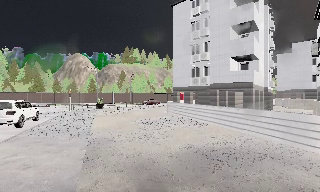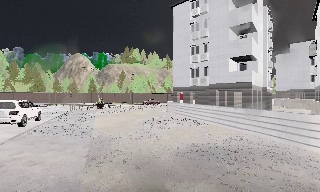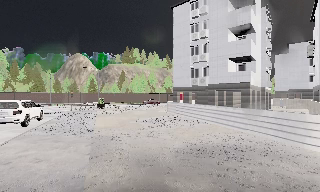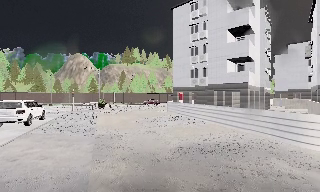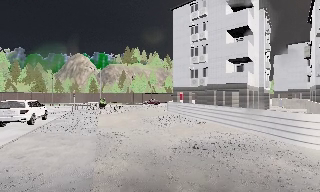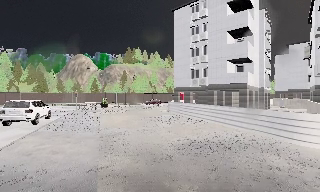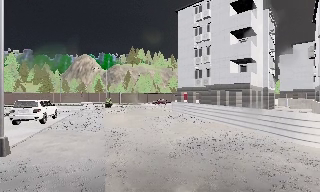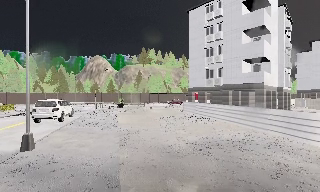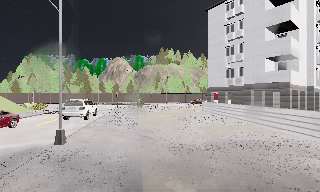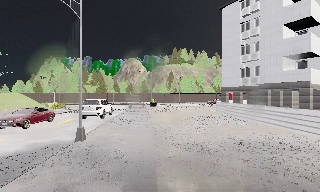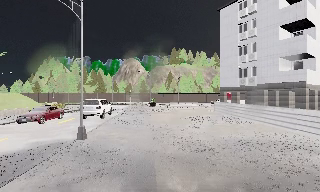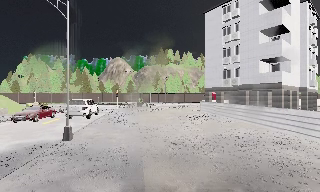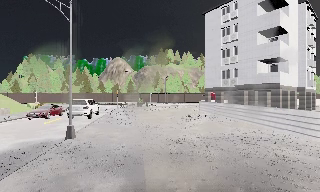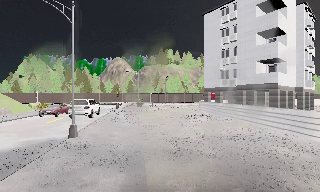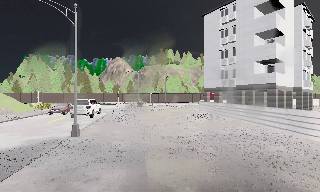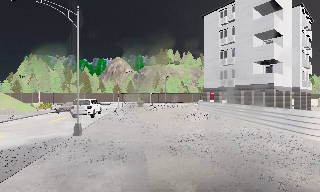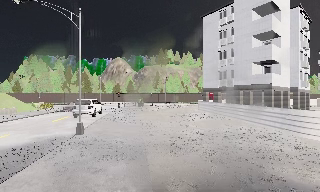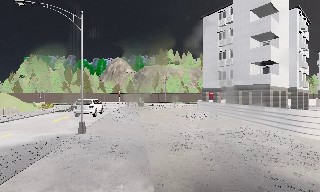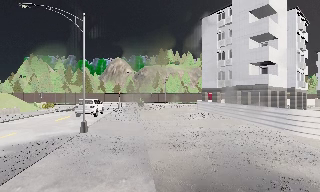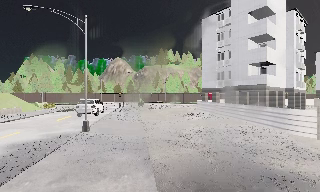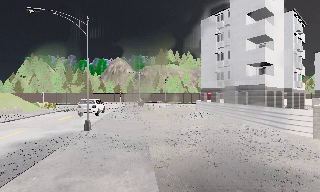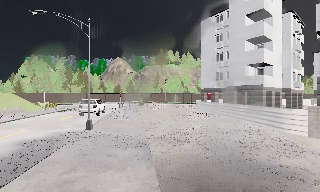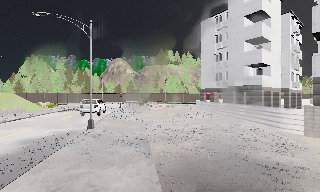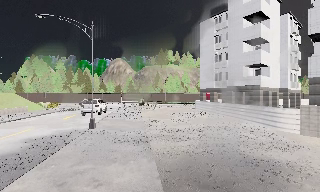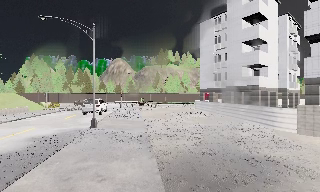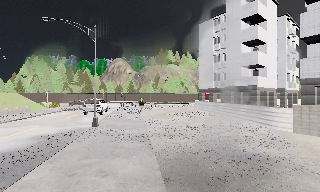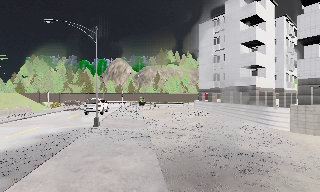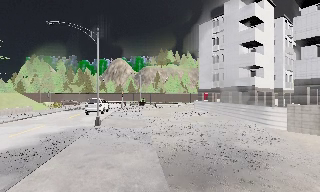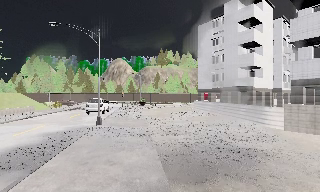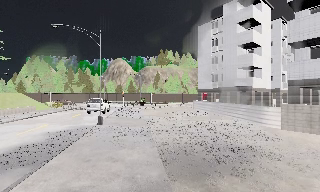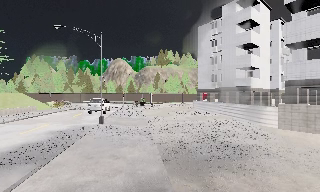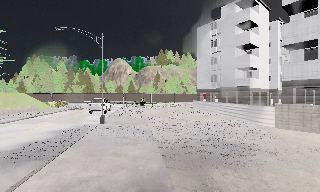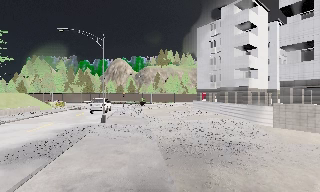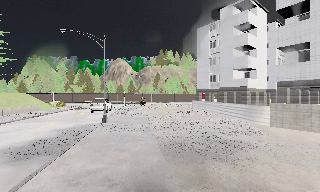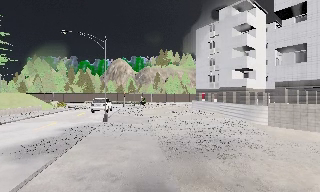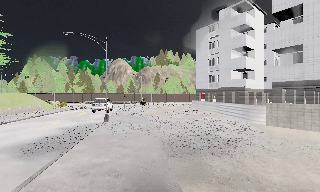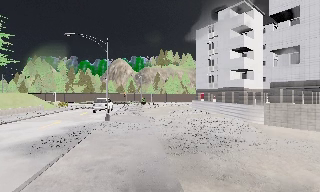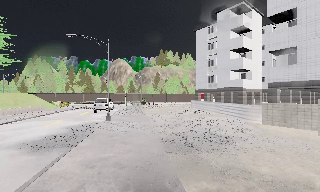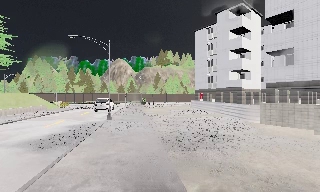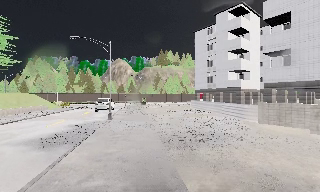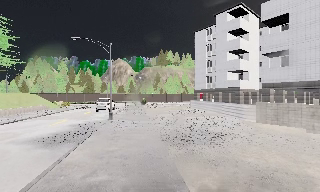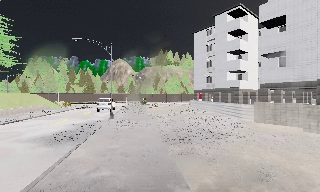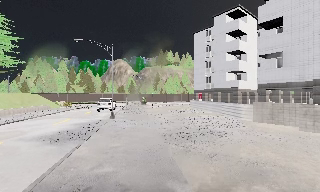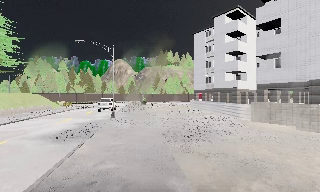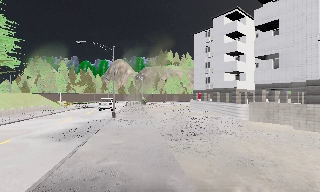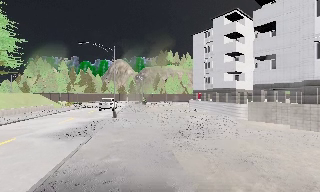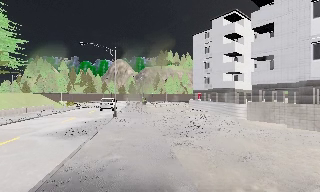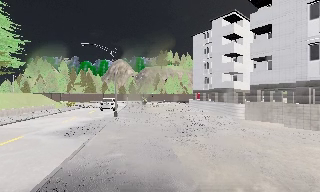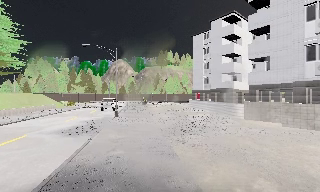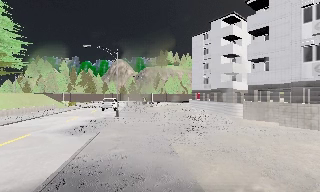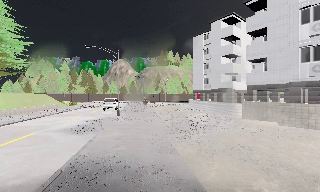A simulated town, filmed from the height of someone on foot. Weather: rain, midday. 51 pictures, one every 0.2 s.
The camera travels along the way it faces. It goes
backward.
0.0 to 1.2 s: The camera travels backward, about 1.5 m, so what stands in front gets smaller.
1.2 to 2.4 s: The camera pans to its left, which is counterclockwise from overhead, by about 10 degrees. It travels backward, about 1.5 m, so what stands in front gets smaller.
2.4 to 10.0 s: The camera travels backward, about 9 m, so what stands in front gets smaller.
The film runs backward here.
